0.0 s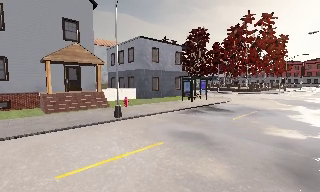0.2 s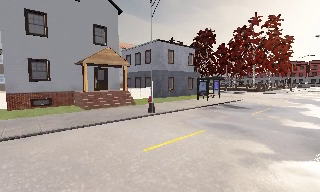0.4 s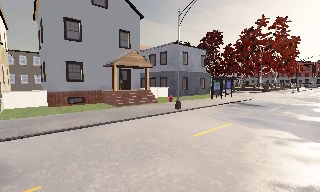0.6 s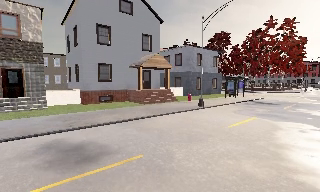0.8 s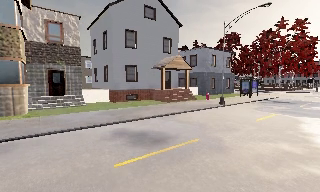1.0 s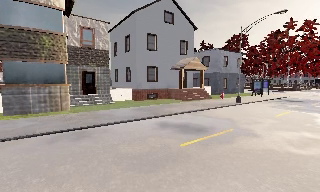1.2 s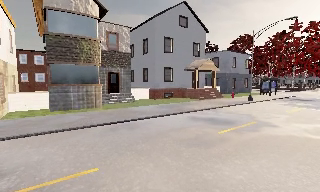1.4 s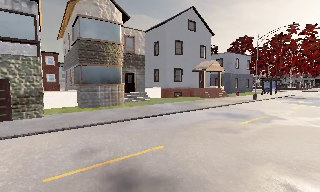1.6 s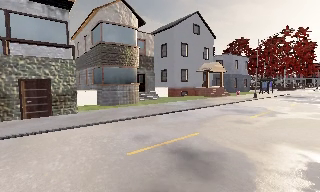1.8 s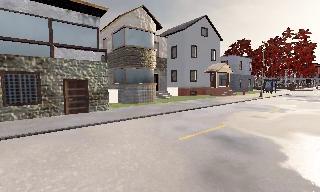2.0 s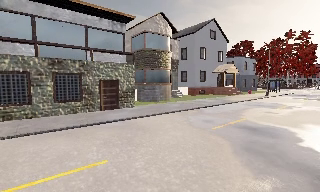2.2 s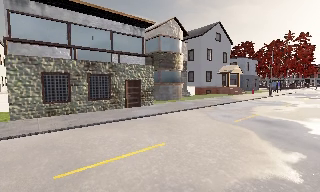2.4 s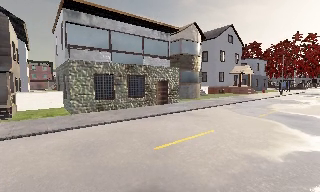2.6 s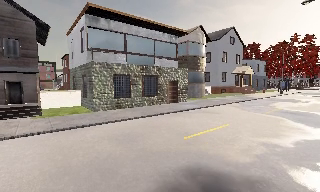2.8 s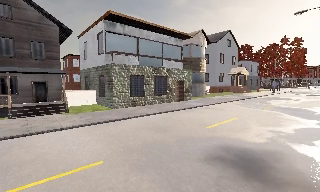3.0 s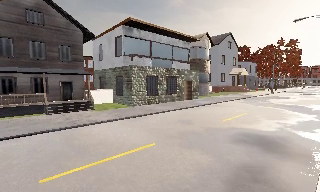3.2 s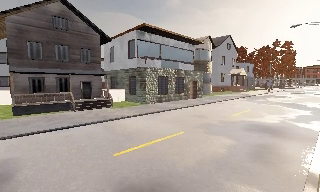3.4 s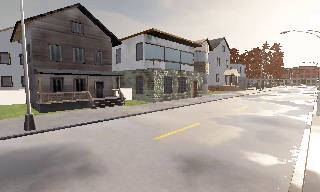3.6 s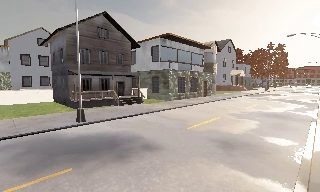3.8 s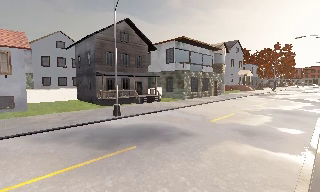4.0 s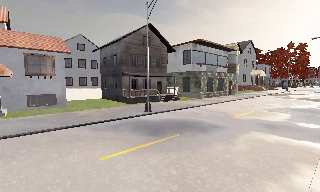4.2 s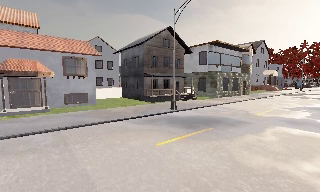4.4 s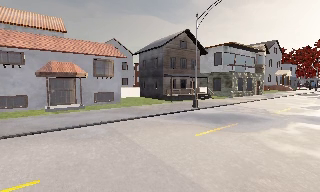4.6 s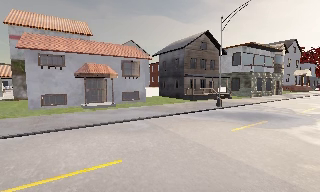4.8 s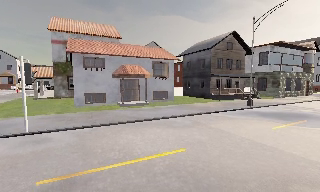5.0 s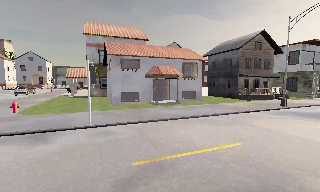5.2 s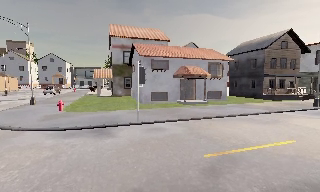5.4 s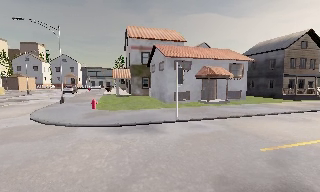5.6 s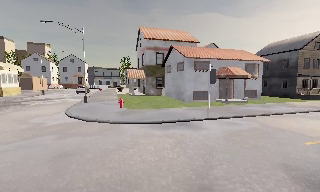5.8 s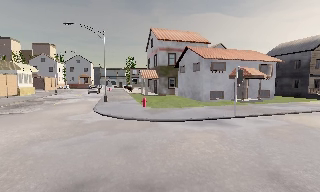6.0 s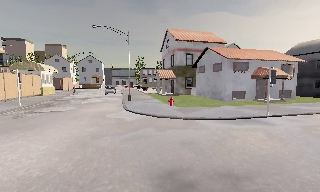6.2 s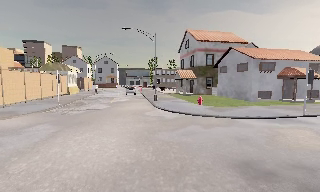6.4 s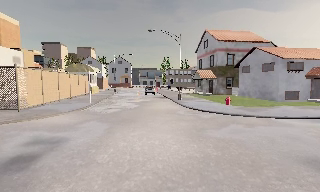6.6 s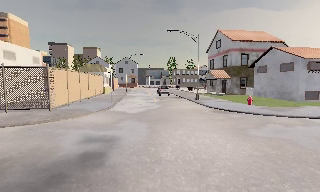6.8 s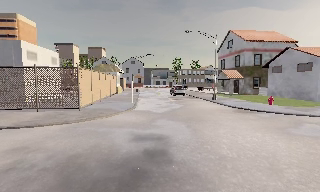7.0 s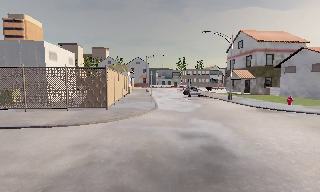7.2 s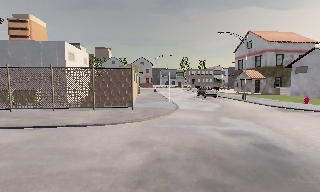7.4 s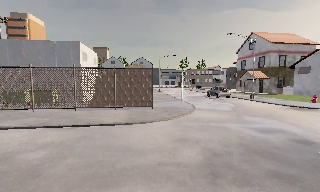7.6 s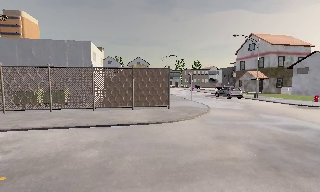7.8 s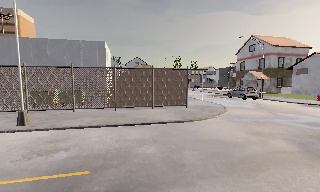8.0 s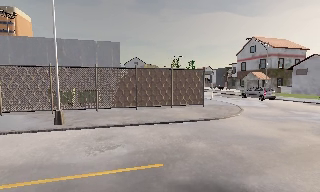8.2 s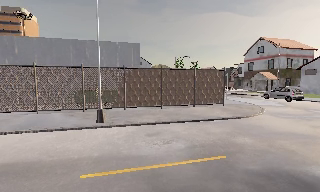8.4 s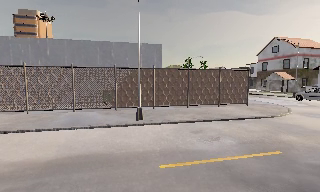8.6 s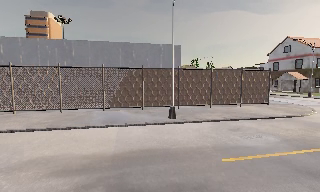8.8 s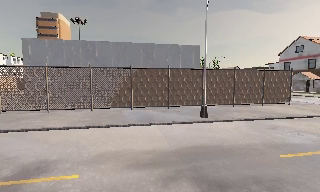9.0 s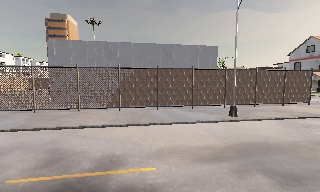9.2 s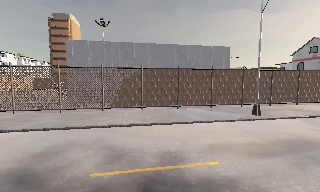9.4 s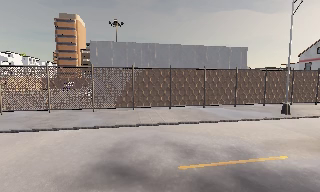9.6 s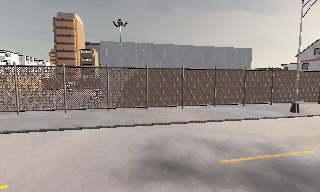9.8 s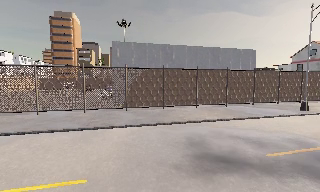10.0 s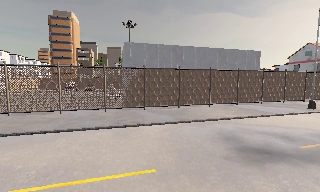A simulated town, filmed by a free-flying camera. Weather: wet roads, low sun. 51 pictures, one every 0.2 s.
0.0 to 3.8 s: The camera travels to its left and backward, about 40 m, so close, fixed things drift to the right.
3.8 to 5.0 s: The camera pans to its left, which is counterclockwise from overhead, by about 20 degrees. It travels to its left and backward, about 10 m, so close, fixed things drift to the right.
5.0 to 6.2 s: The camera pans to its left, which is counterclockwise from overhead, by about 10 degrees. It travels to its left, about 11 m, so close, fixed things drift to the right.
6.2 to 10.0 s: The camera travels to its left, about 35 m, so close, fixed things drift to the right.
The film runs backward here.
